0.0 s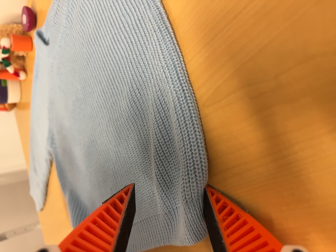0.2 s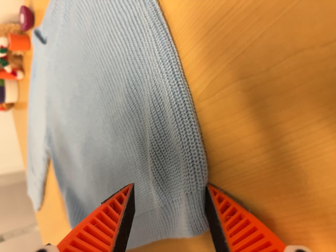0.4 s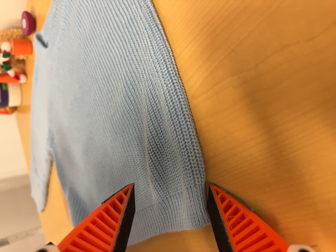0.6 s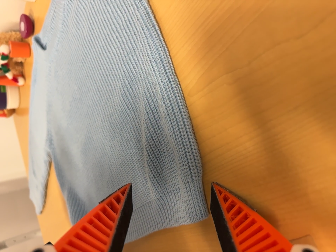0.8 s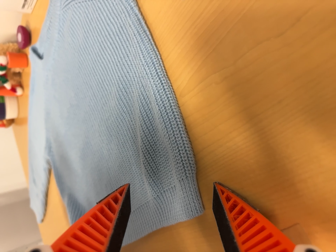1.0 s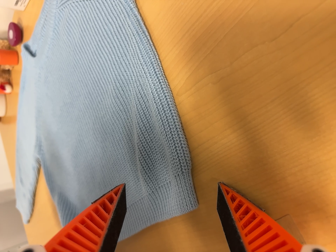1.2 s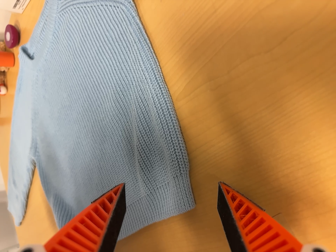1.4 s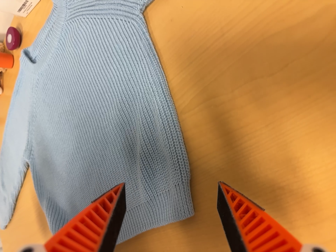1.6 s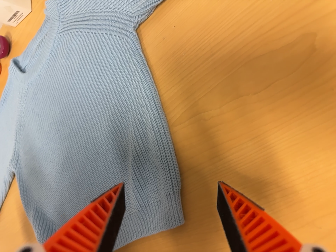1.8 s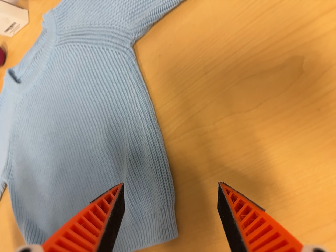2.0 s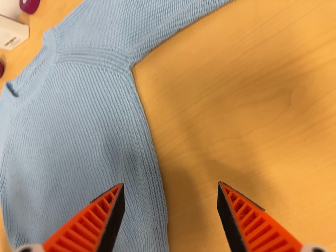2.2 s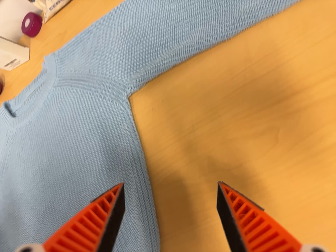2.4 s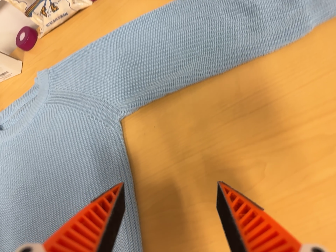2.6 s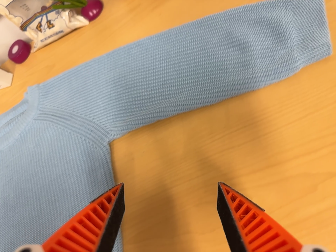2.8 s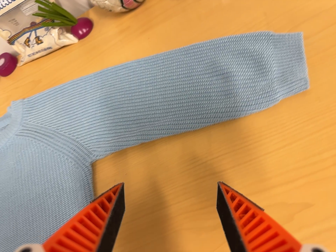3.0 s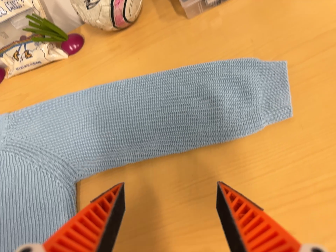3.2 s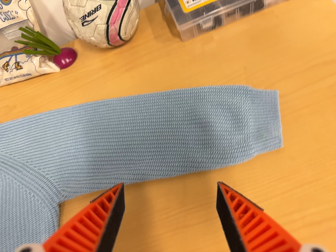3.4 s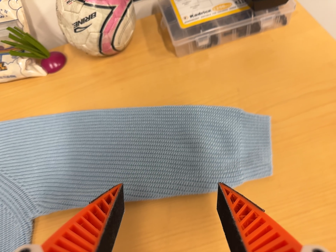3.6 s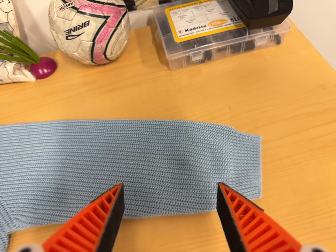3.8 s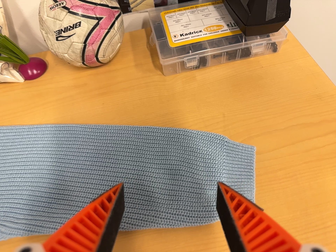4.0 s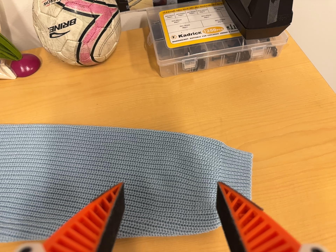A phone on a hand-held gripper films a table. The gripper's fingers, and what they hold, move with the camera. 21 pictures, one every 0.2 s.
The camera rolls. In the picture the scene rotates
clockwise.
The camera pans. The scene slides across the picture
to the left.
0.0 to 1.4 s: The camera travels backward, about 7 cm, so what stands in front gets smaller.
1.4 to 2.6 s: The camera swings to its right by about 15 degrees, and the scene slides to the left. It travels toward the top of its view and backward, about 10 cm, so close, fixed things drift downward. Its aim tips toward the top of its view by about 15 degrees, and the scene shifts downward. It rolls about its line of sight by about 10 degrees, and the scene rotates clockwise.
2.6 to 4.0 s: The scene slides to the left, as the camera pans about 15 degrees to its right. It travels toward the top of its view and forward, about 9 cm, so close, fixed things drift downward. Its aim tips toward the top of its view by about 10 degrees, and the scene shifts downward. It rolls about its line of sight by about 15 degrees, and the scene rotates clockwise.
The film runs backward here.
